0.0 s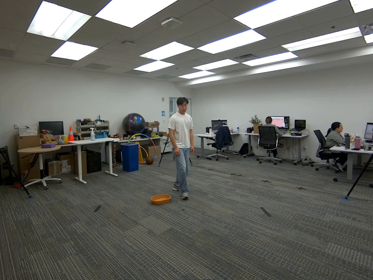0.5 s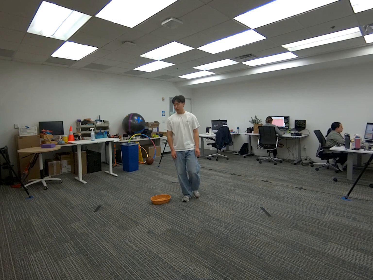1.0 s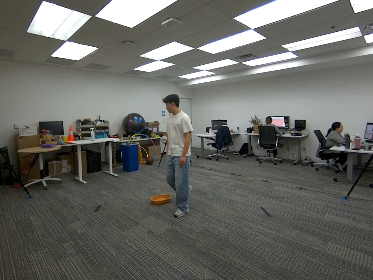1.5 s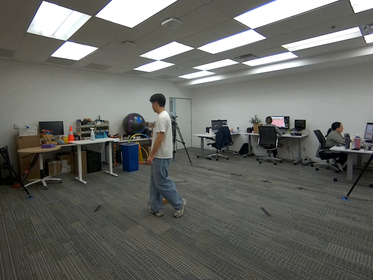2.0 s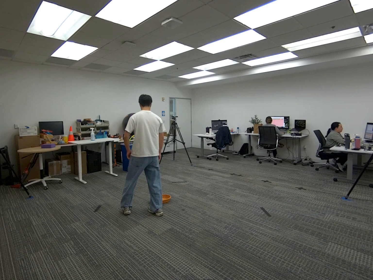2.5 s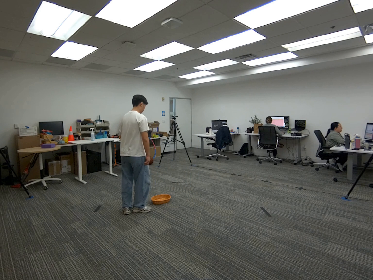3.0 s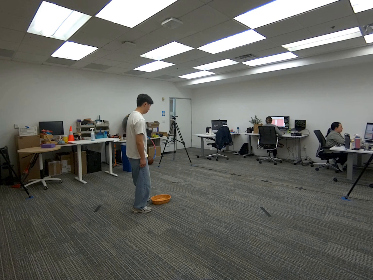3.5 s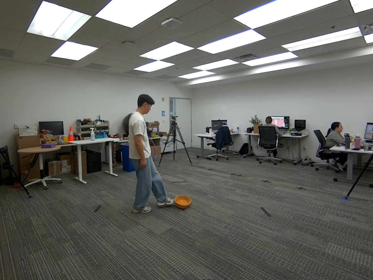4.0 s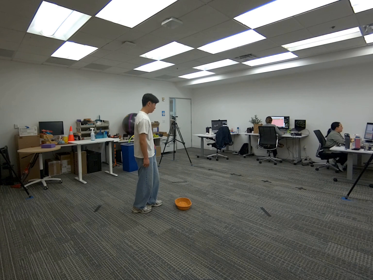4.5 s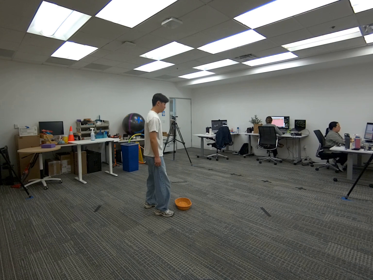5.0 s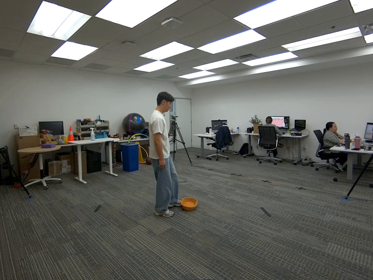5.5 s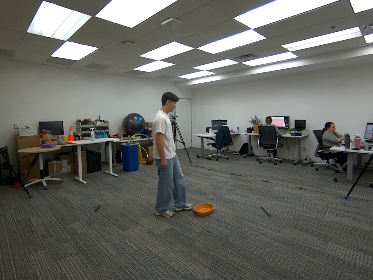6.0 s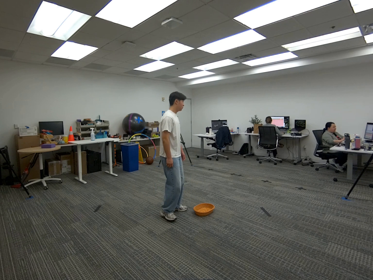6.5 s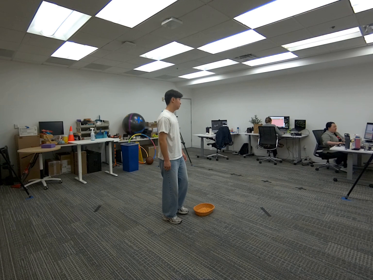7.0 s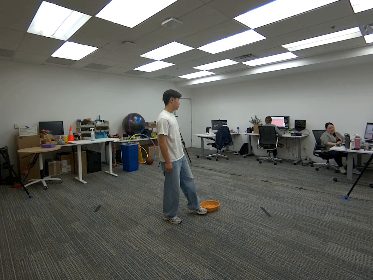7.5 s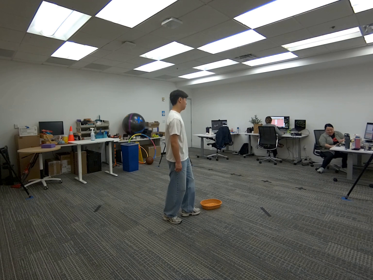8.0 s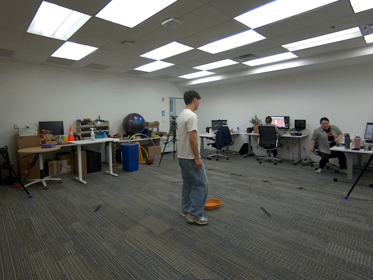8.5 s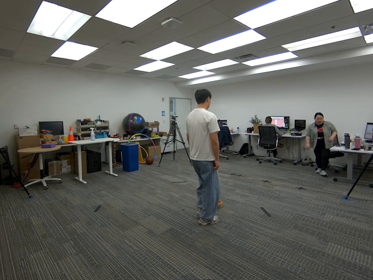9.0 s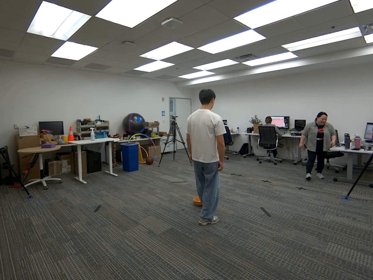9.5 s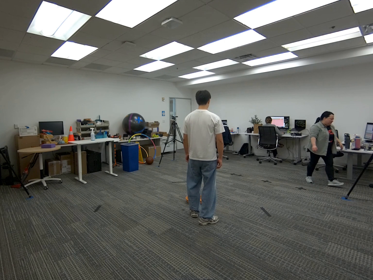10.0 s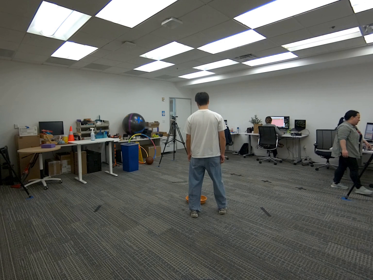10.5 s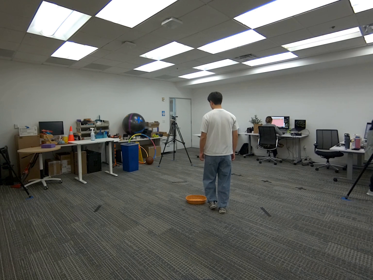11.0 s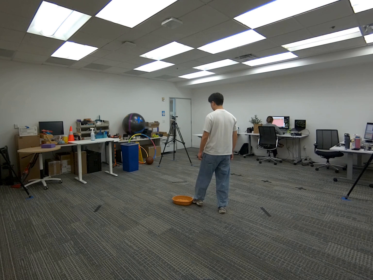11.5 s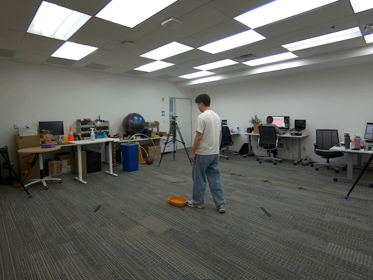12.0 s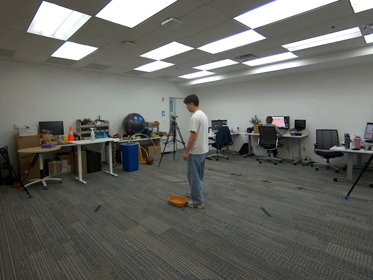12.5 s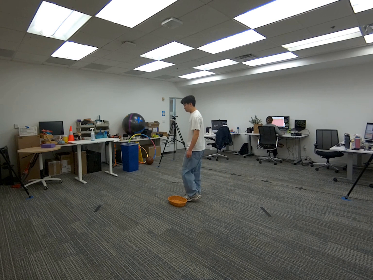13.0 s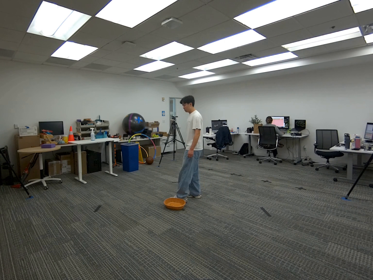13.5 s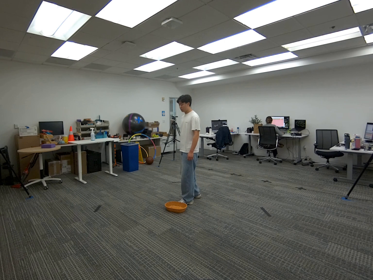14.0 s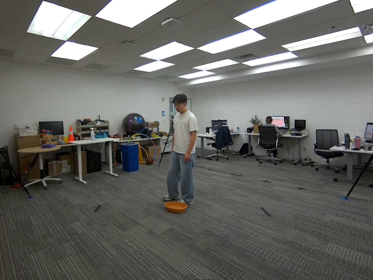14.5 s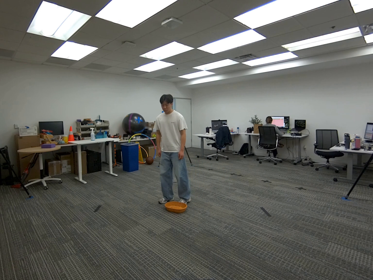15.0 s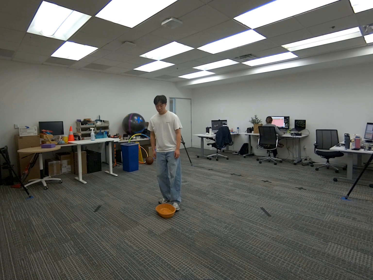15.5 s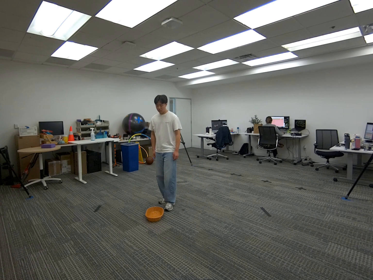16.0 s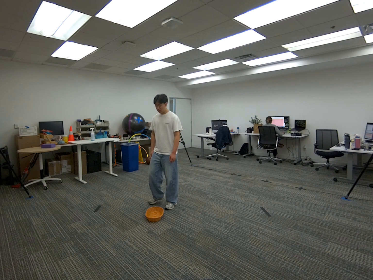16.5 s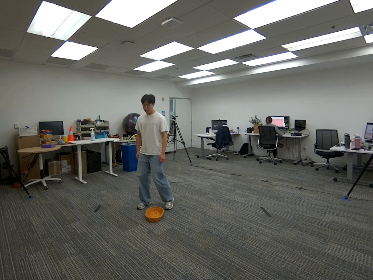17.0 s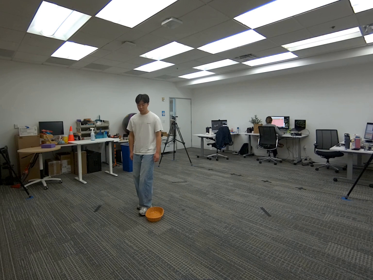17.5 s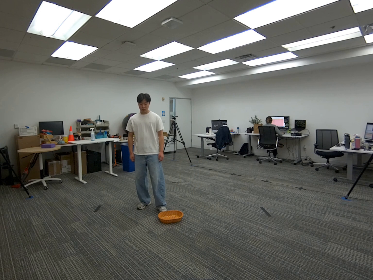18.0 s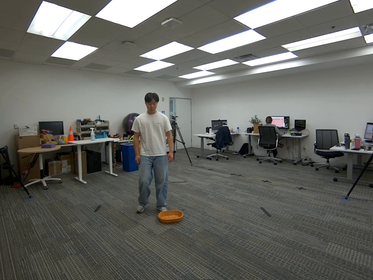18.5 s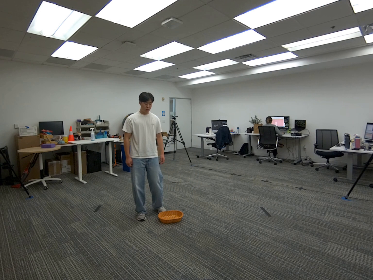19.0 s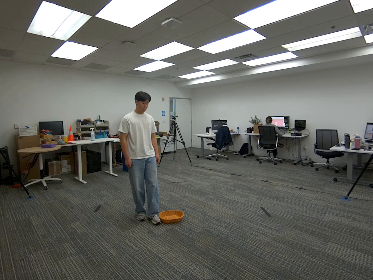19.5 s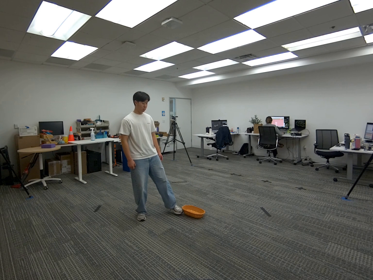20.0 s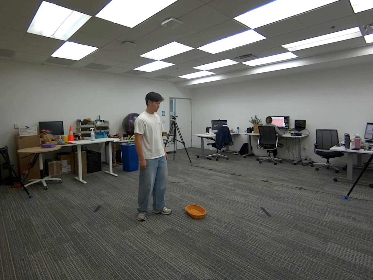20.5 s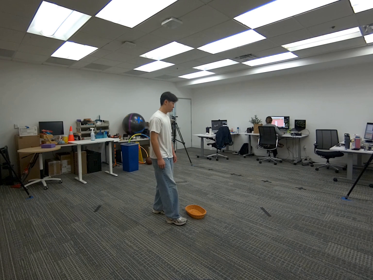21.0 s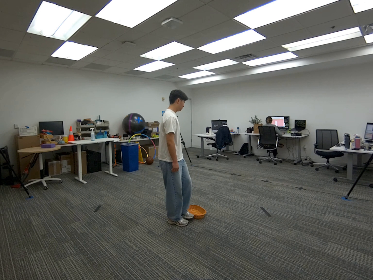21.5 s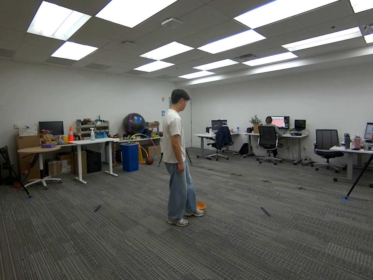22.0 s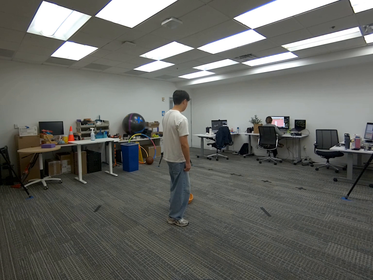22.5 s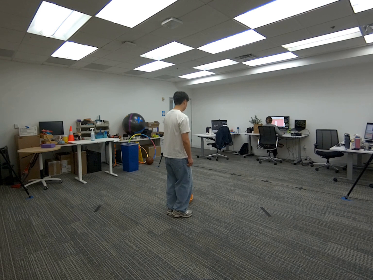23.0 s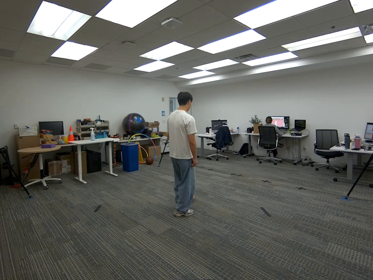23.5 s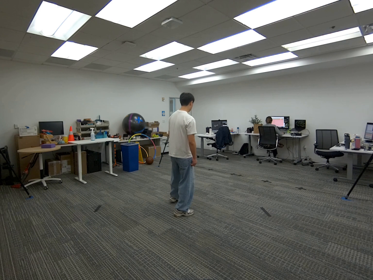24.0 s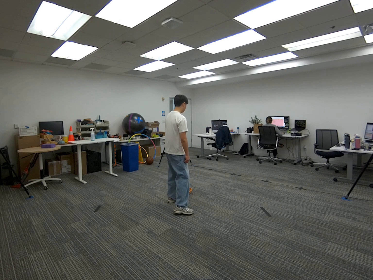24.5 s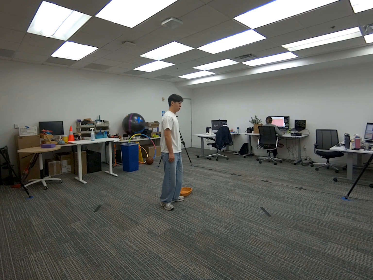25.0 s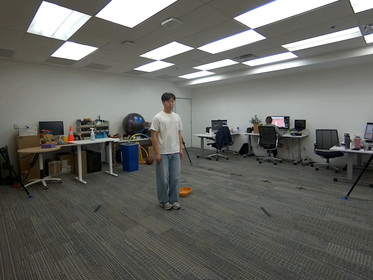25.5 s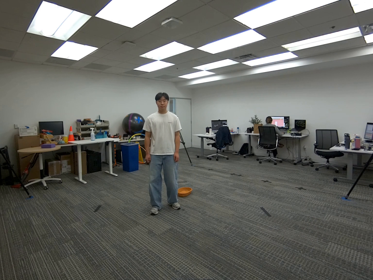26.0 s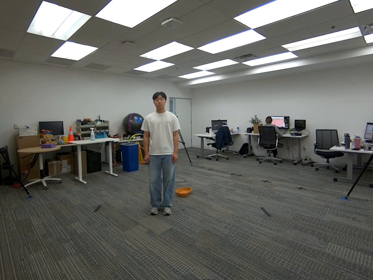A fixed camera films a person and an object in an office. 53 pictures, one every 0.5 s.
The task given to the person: Walk to the woven basket from the ground and use your left foot and push it to the side.
